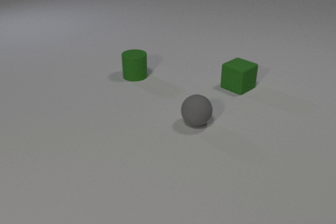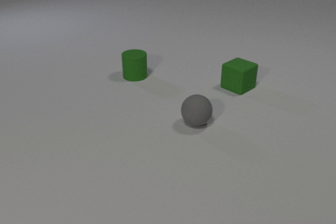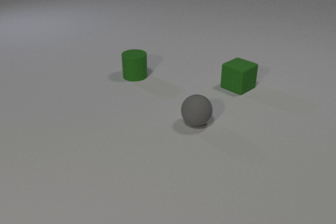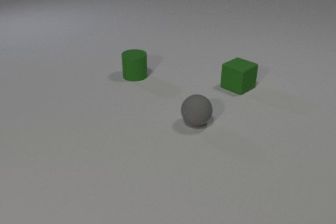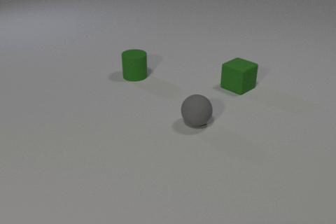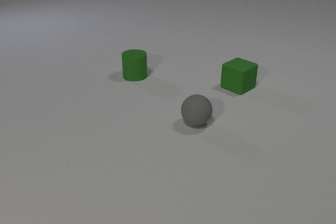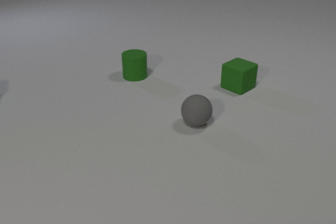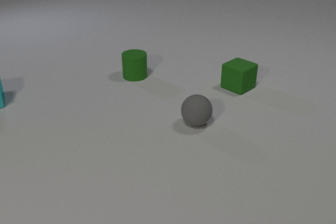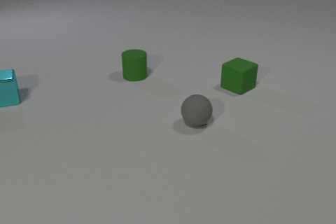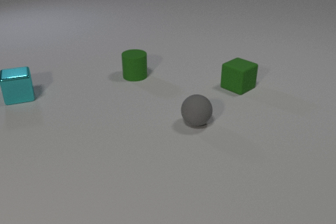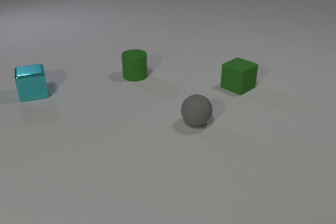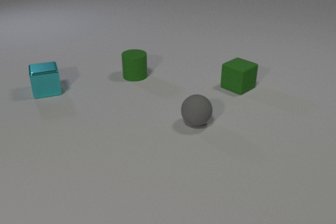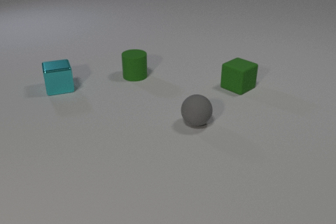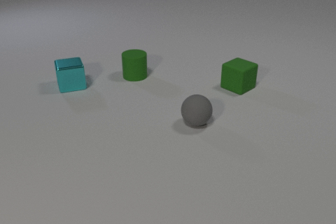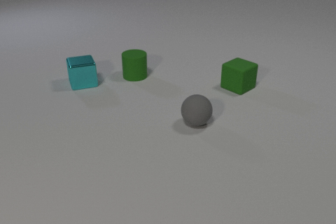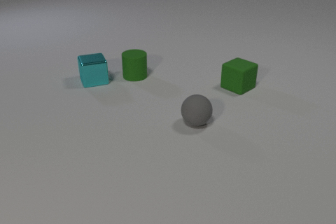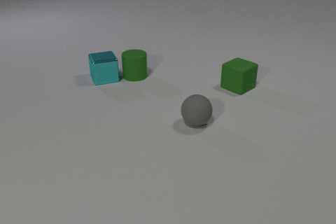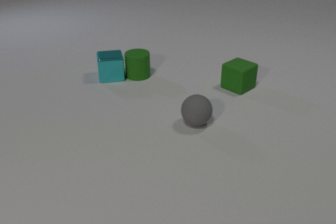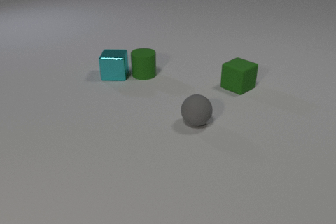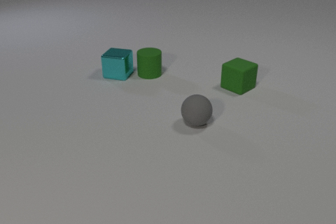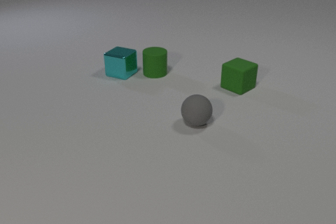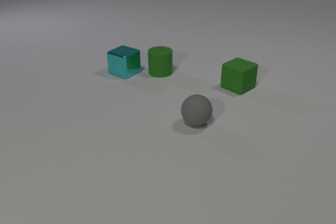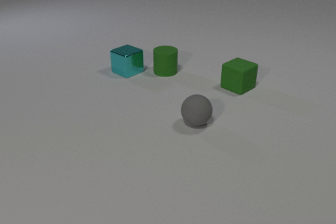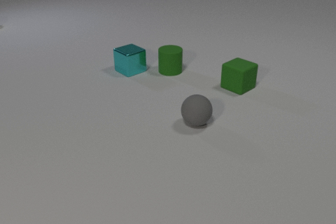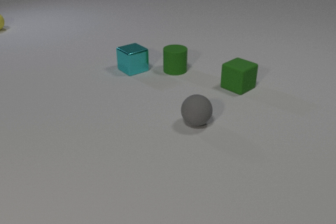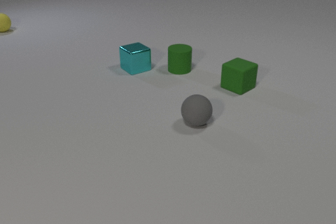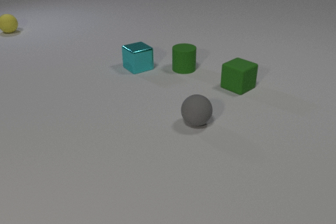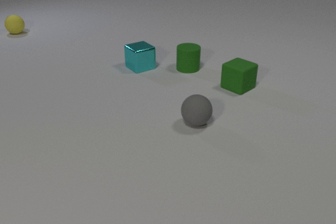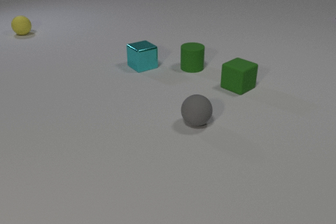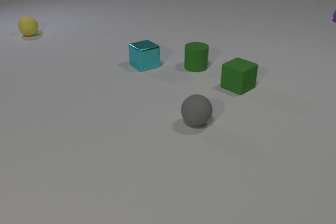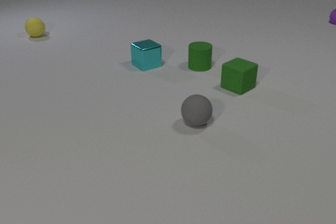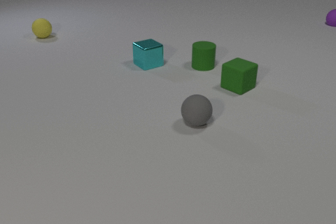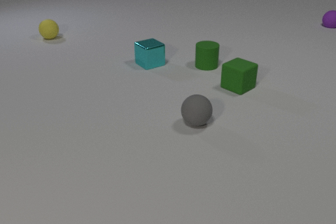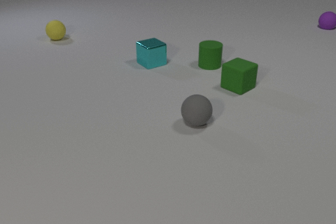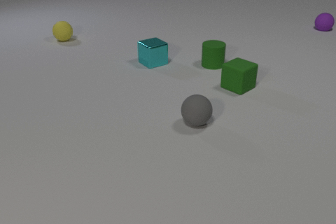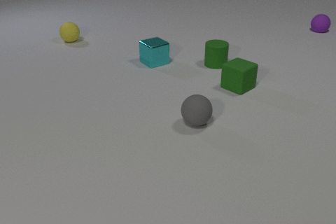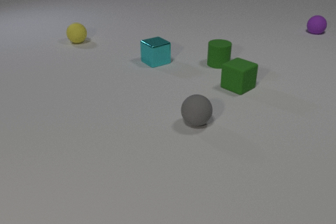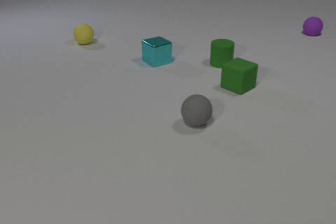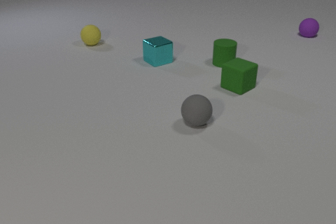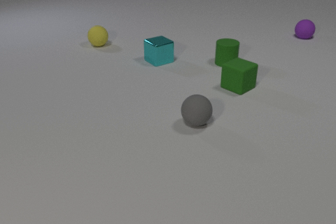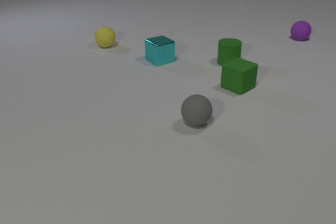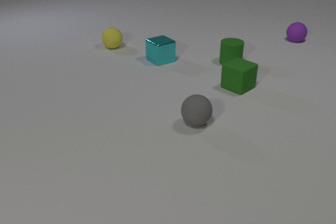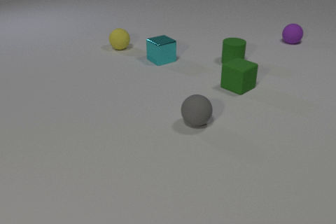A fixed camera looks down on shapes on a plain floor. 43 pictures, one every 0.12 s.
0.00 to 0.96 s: The cyan metal cube comes in at the left edge, slides to the right.
0.96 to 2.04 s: The cyan metal cube slides to the right. The cyan metal cube and the green rubber cylinder collide.
2.04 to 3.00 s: The cyan metal cube slides to the right and away from the camera, spins so that its near face slides to the left, clockwise seen from above. The green rubber cylinder slides to the right. The yellow rubber sphere comes in at the left edge, rolls toward the camera and to the right.
3.00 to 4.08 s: The cyan metal cube slides to the right and away from the camera. The green rubber cylinder slides to the right and away from the camera. The purple rubber sphere comes in at the right edge, rolls toward the camera and to the left. The yellow rubber sphere rolls to the right and toward the camera.
4.08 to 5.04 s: The cyan metal cube slides to the right and away from the camera. The green rubber cylinder slides to the right and away from the camera. The purple rubber sphere rolls toward the camera and to the left. The yellow rubber sphere rolls to the right and toward the camera.
How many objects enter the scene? 3.
Are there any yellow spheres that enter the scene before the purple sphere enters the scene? yes.
How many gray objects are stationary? 1.
